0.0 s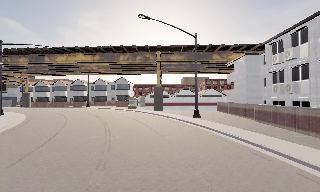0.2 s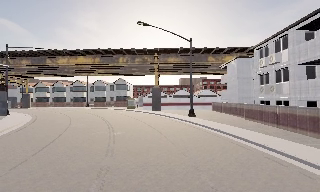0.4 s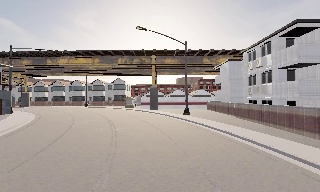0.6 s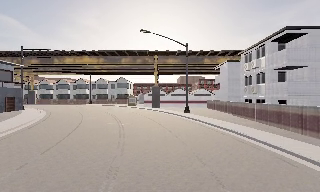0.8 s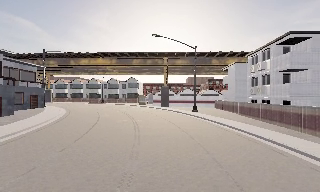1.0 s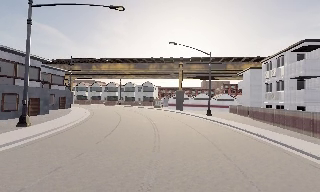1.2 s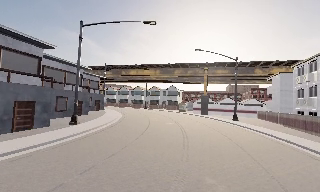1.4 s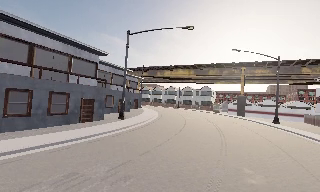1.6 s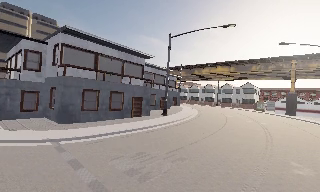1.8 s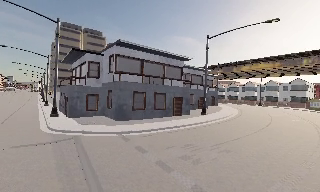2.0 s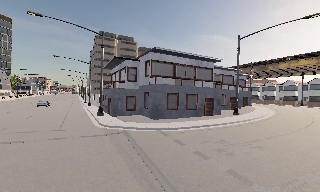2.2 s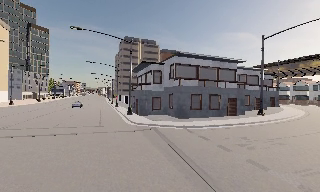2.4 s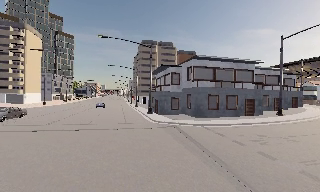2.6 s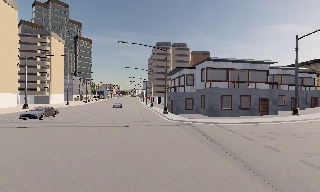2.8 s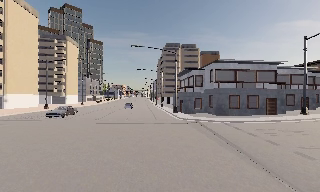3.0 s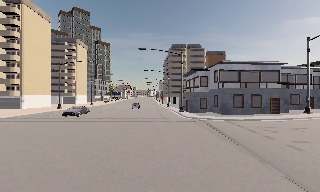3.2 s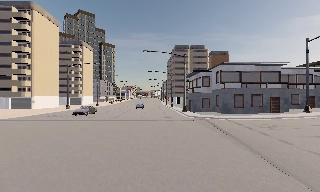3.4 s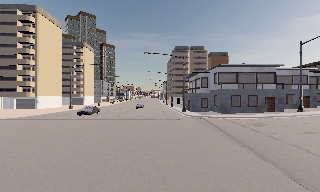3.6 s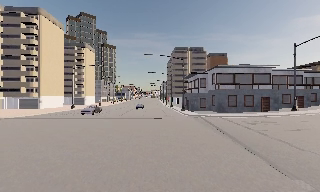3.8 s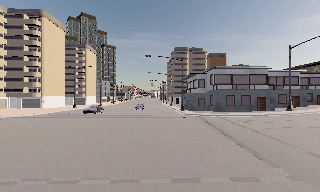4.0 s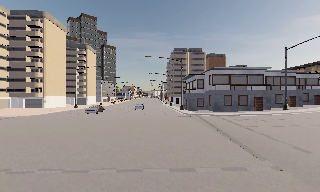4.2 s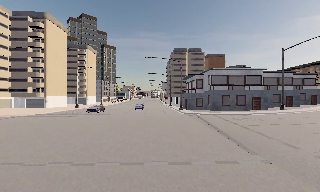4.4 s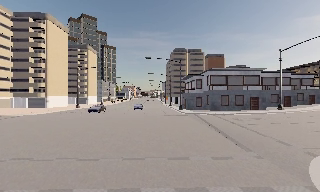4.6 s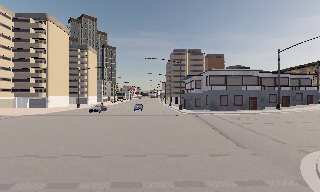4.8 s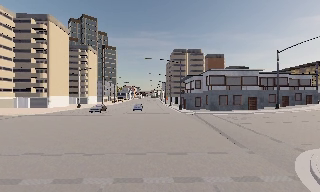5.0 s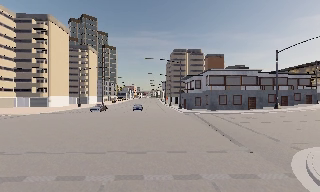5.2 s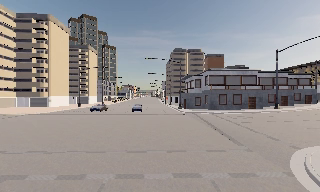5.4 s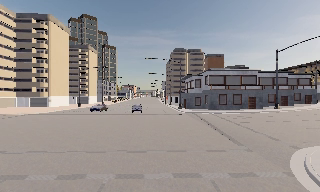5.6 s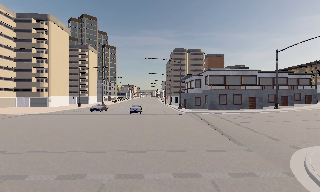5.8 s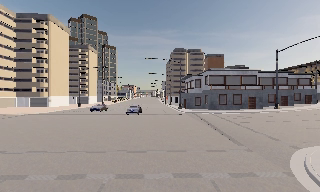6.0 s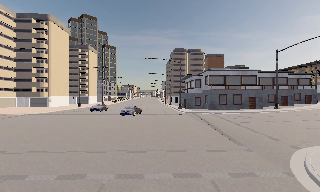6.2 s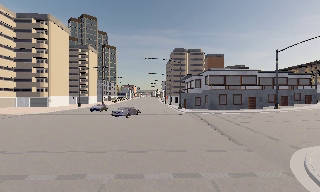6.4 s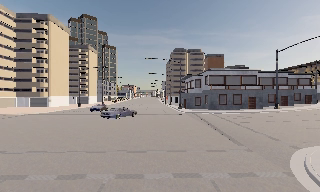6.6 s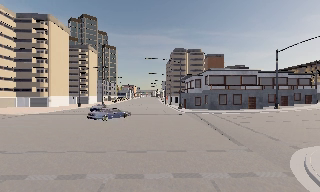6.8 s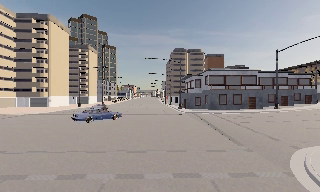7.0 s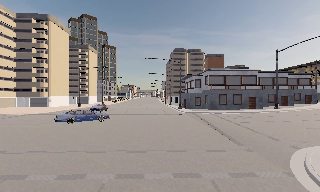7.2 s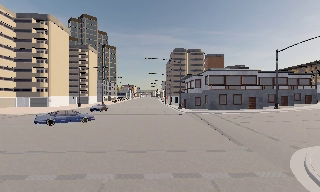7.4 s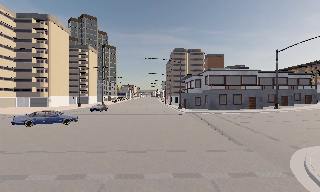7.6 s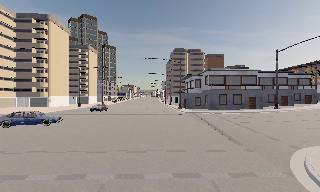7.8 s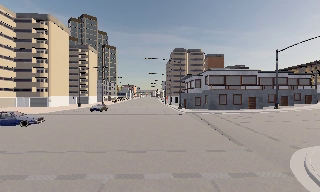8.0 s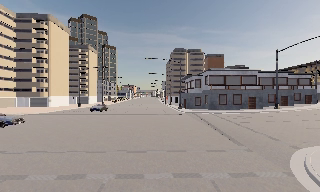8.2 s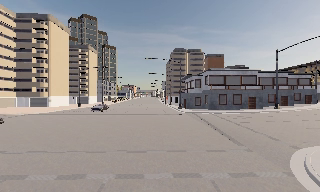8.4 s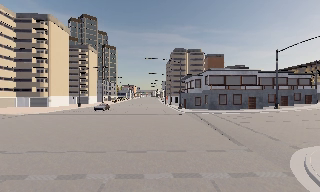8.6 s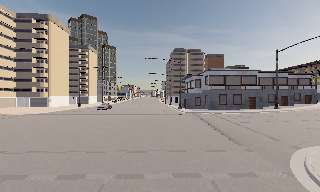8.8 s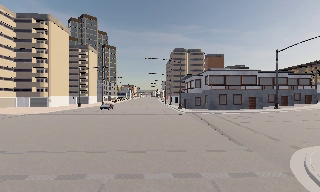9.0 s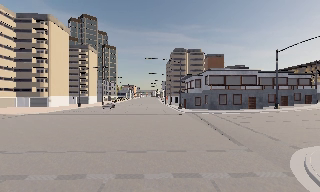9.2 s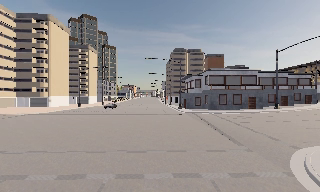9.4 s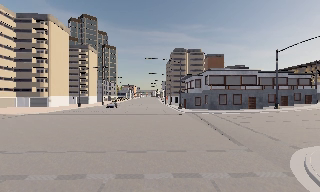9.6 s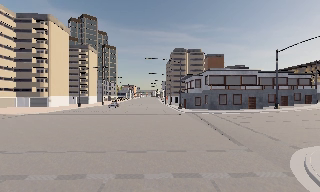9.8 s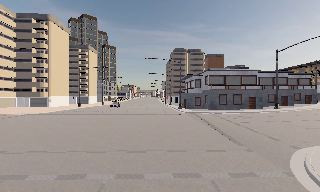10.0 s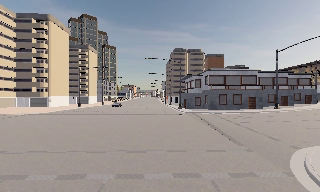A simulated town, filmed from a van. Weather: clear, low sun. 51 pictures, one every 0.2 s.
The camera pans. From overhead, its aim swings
counterclockwise.
The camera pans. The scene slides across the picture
to the right.
0.0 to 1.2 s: The camera pans to its left, which is counterclockwise from overhead, by about 15 degrees. It travels backward, about 9 m, so what stands in front gets smaller.
1.2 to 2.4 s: The scene slides to the right, as the camera pans about 60 degrees to its left. It travels backward and to its left, about 9 m.
2.4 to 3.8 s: The scene slides to the right, as the camera pans about 10 degrees to its left. It travels backward, about 8 m, so what stands in front gets smaller.
3.8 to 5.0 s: The camera travels backward, about 2.5 m, so what stands in front gets smaller. It loses speed.
5.0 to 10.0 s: The camera keeps its place and its aim.
The film runs backward here.
